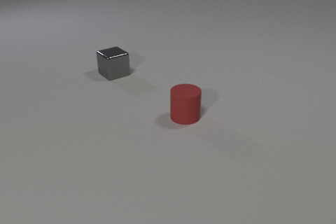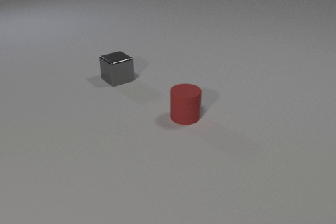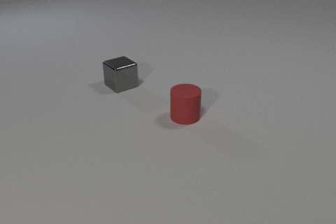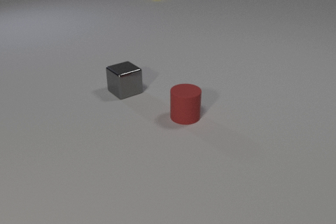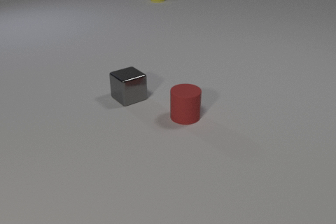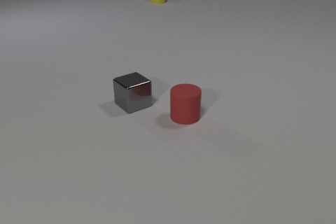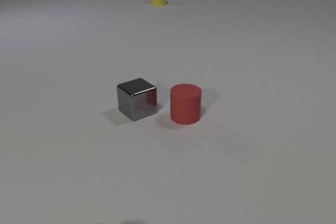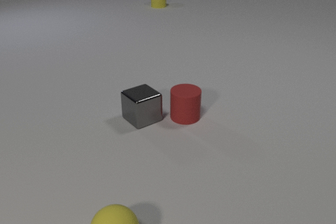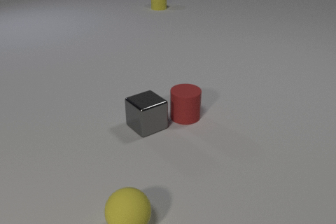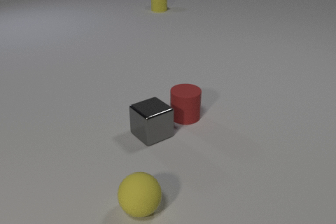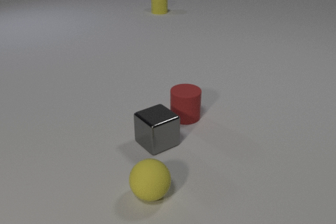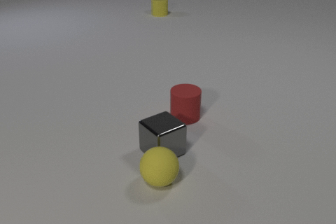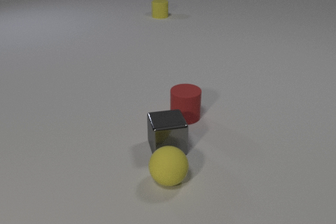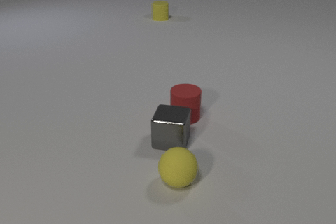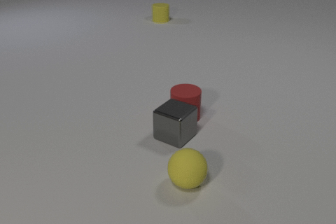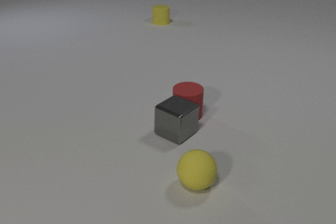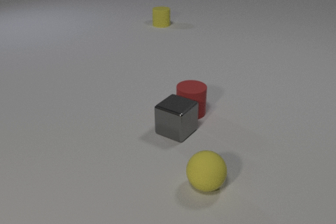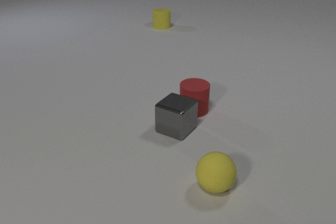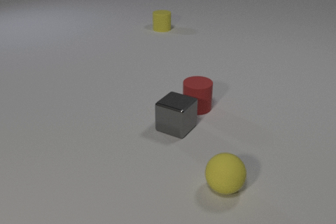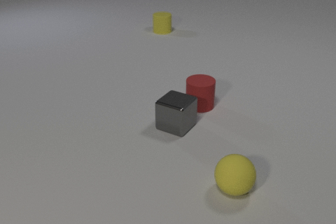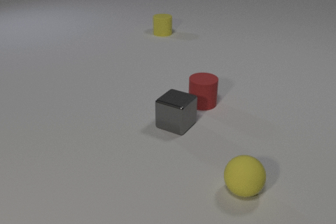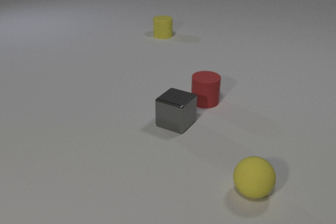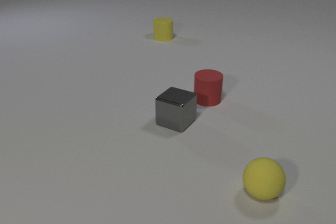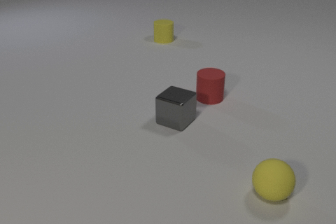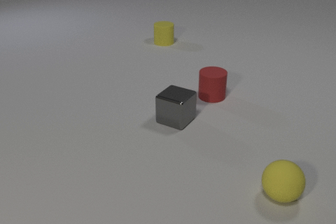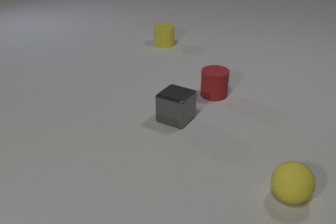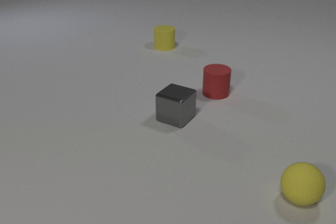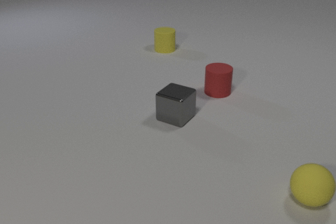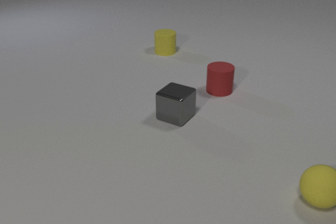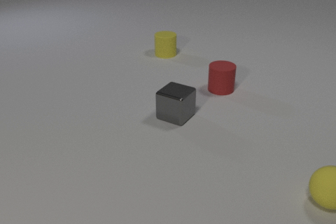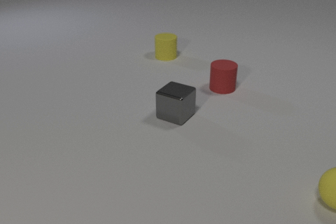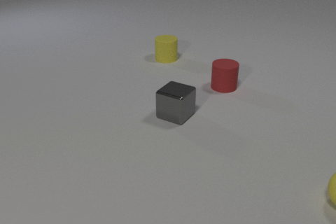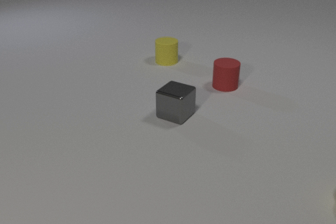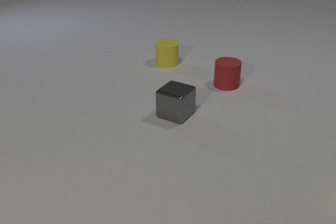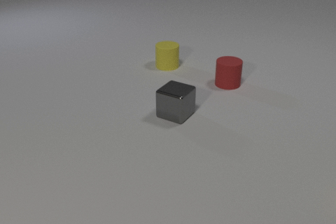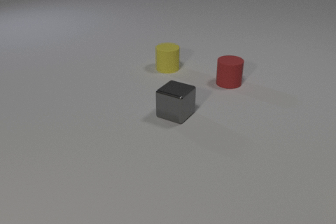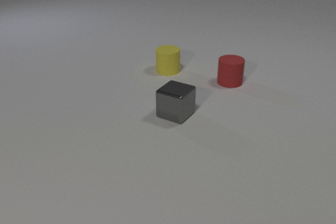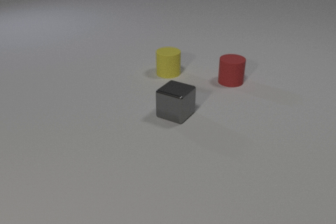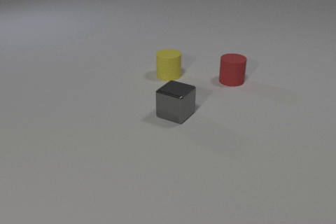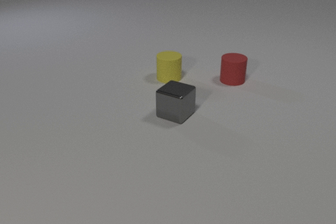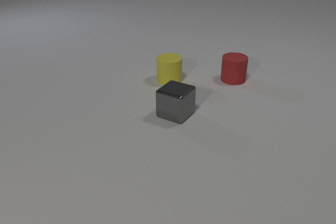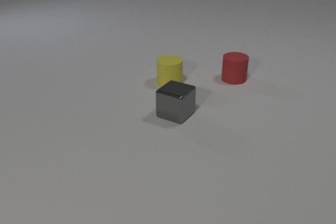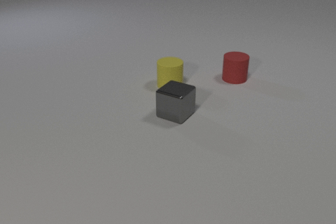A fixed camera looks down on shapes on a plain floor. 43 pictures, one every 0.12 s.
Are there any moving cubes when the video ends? no.
How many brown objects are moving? 0.
How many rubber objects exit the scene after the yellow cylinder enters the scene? 1.
0.00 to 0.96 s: The yellow rubber sphere comes in at the bottom edge, rolls away from the camera and to the right. The gray metal cube slides toward the camera. The yellow rubber cylinder comes in at the top edge, slides toward the camera.
0.96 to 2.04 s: The yellow rubber sphere rolls to the right and away from the camera. The gray metal cube slides to the right, spins clockwise seen from above by about 75 degrees, its near face sliding to the left. The red rubber cylinder slides away from the camera and to the right. The yellow rubber cylinder slides toward the camera. The yellow rubber sphere and the gray metal cube collide. The gray metal cube and the red rubber cylinder collide.
2.04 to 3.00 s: The yellow rubber sphere rolls to the right. The gray metal cube slides away from the camera. The red rubber cylinder slides away from the camera and to the right. The yellow rubber cylinder slides toward the camera.
3.00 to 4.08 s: The yellow rubber sphere rolls to the right, leaves at the right edge. The gray metal cube slides away from the camera. The red rubber cylinder slides away from the camera and to the right. The yellow rubber cylinder slides toward the camera.
4.08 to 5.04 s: The red rubber cylinder slides away from the camera and to the right. The yellow rubber cylinder slides toward the camera.
